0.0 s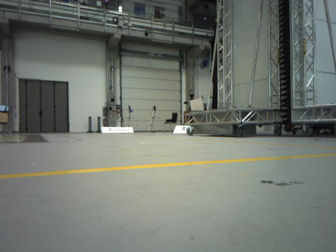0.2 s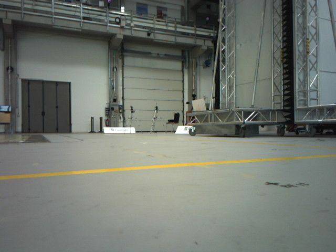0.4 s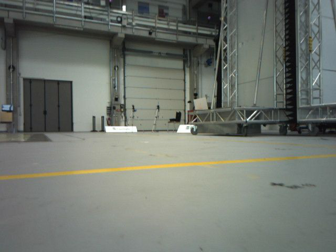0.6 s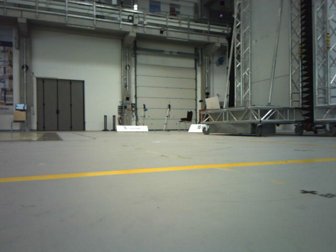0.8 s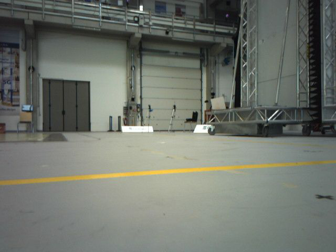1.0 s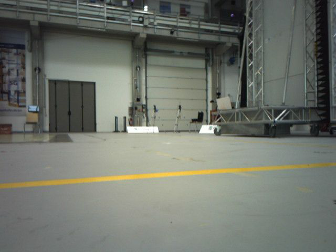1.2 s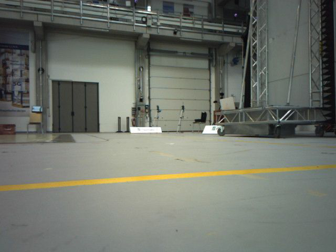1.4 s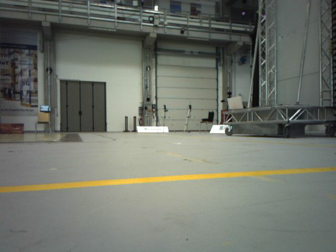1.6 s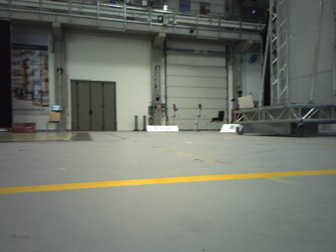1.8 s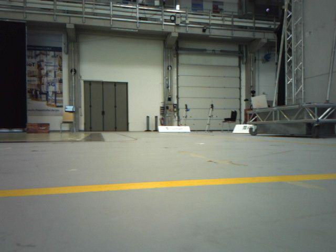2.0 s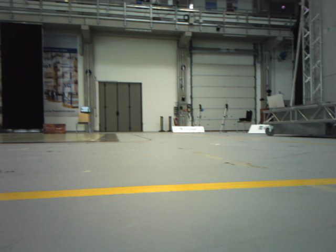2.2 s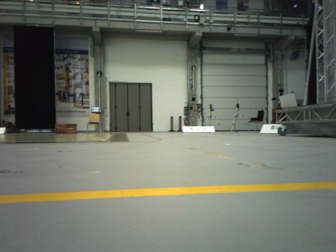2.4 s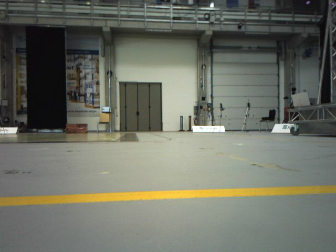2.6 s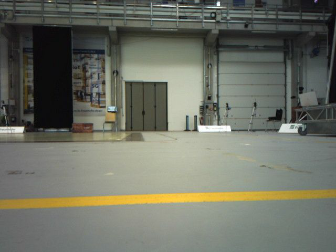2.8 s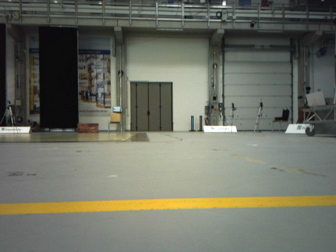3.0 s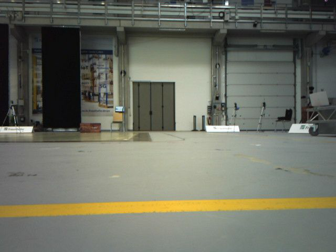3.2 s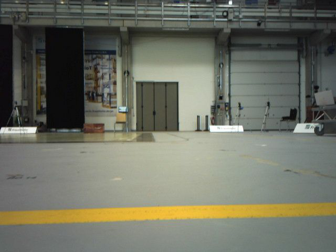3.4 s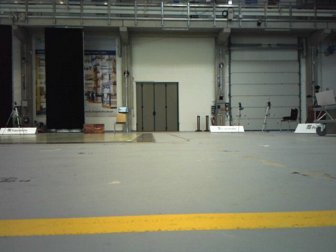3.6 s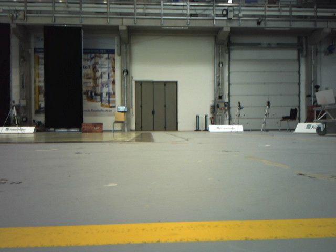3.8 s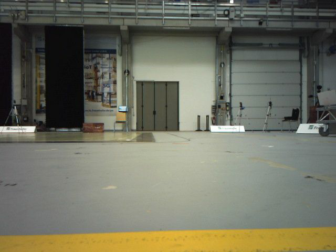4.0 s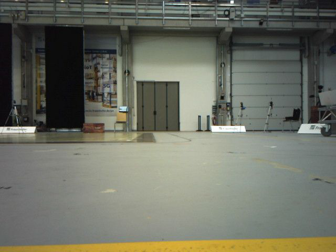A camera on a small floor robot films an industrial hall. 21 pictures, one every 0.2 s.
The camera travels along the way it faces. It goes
forward.
0.0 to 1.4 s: The camera travels forward, about 0.3 m, so what stands in front looms larger.
1.4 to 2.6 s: The camera swings to its left by about 10 degrees, and the scene slides to the right. It travels forward, about 0.2 m, so what stands in front looms larger.
2.6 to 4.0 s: The camera travels forward, about 0.3 m, so what stands in front looms larger.
The film runs forward here.
